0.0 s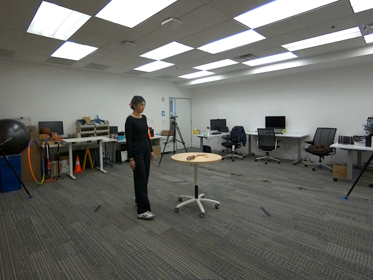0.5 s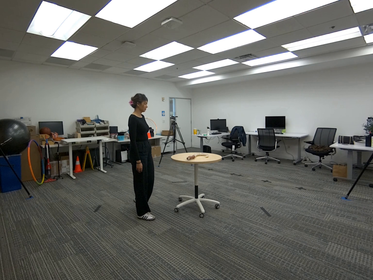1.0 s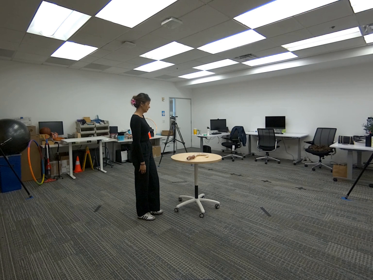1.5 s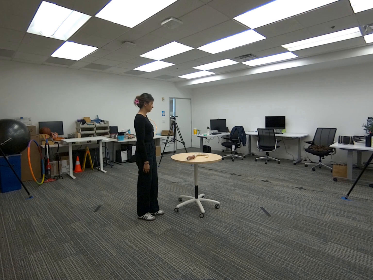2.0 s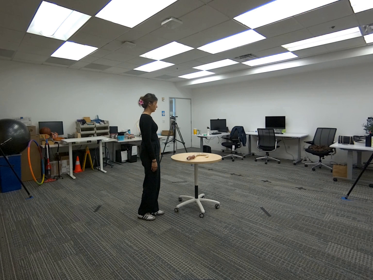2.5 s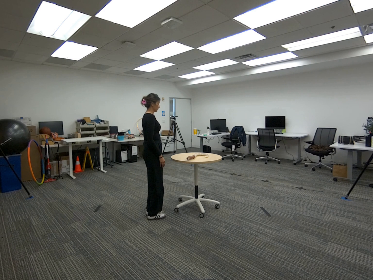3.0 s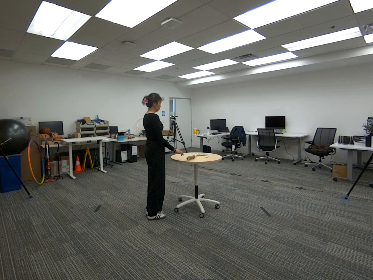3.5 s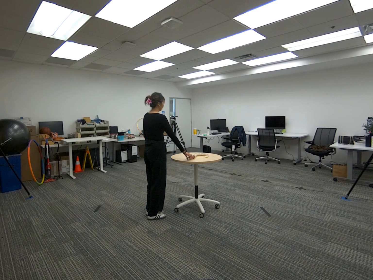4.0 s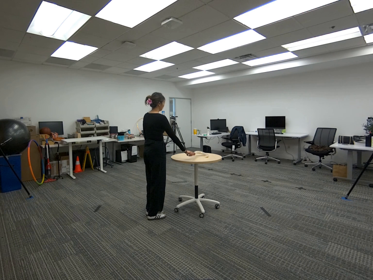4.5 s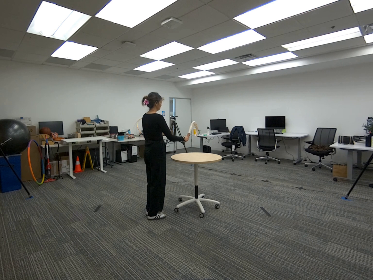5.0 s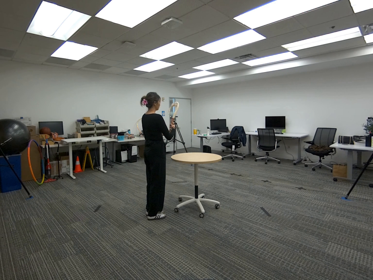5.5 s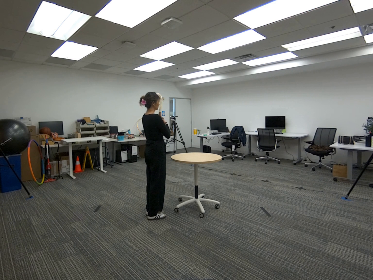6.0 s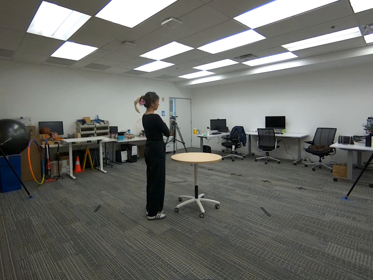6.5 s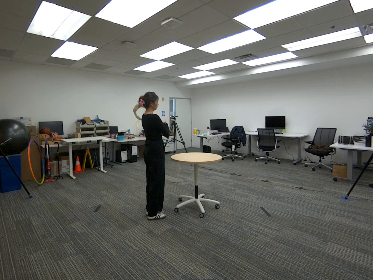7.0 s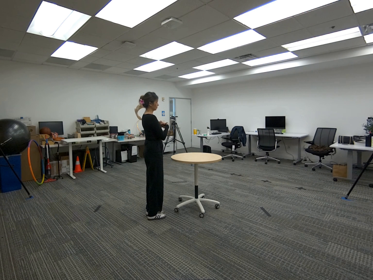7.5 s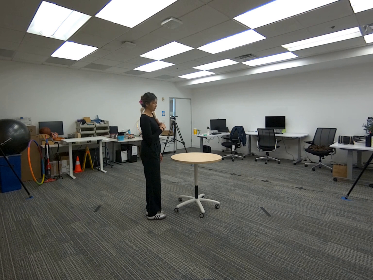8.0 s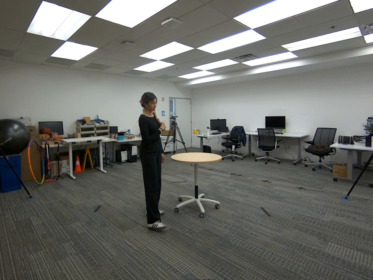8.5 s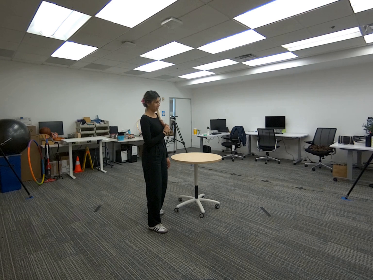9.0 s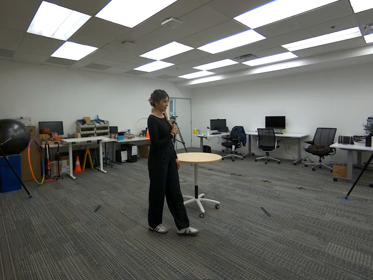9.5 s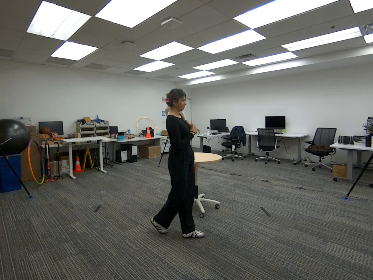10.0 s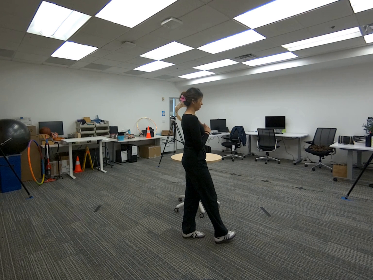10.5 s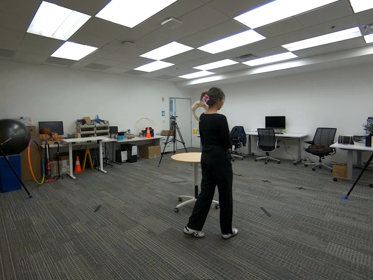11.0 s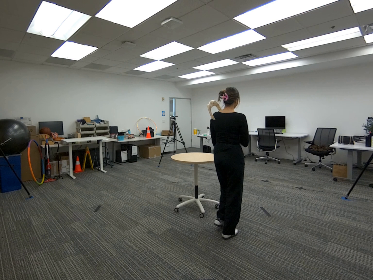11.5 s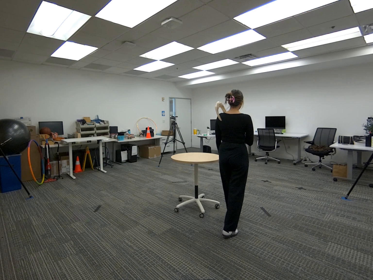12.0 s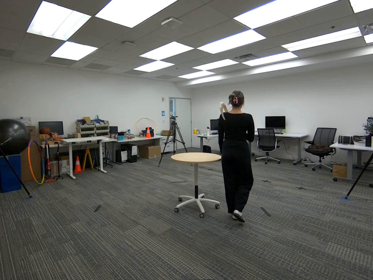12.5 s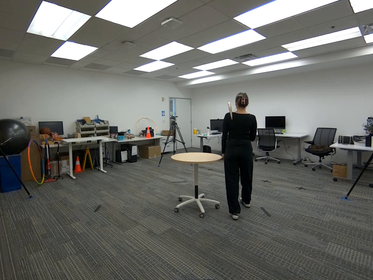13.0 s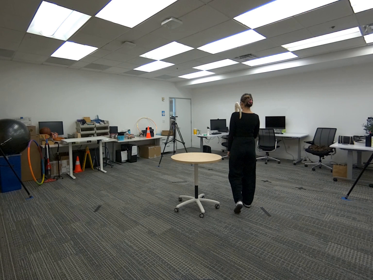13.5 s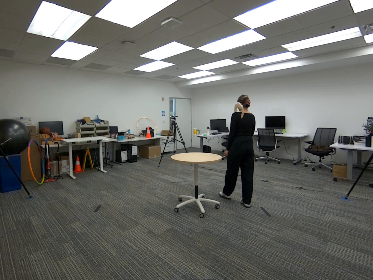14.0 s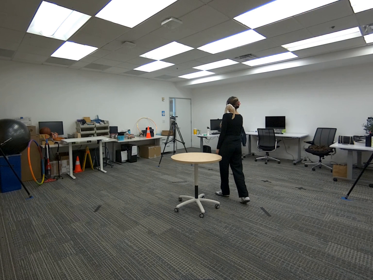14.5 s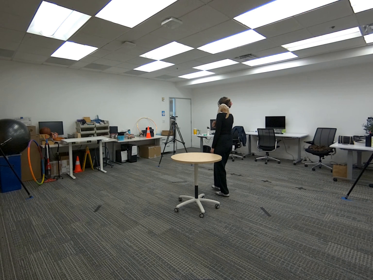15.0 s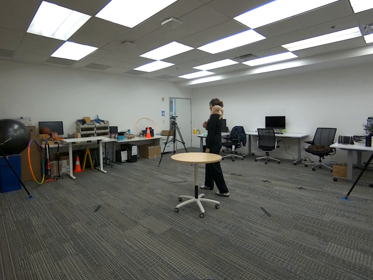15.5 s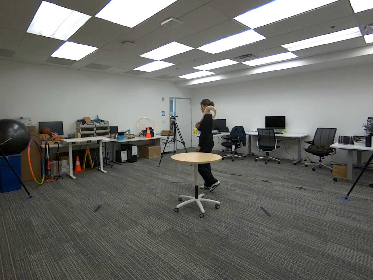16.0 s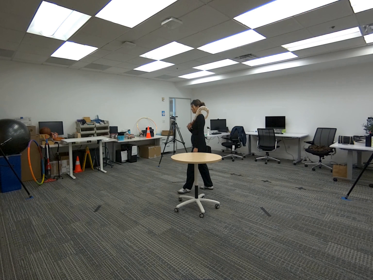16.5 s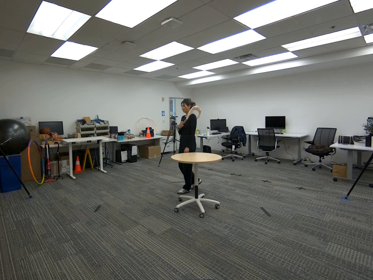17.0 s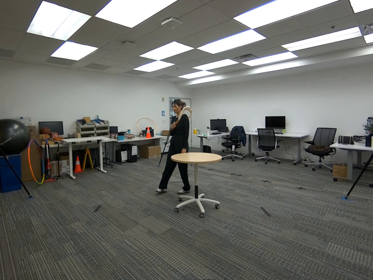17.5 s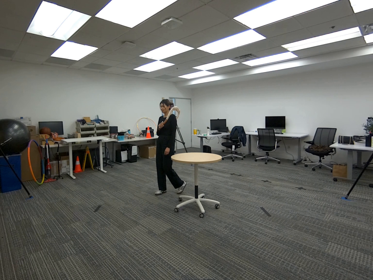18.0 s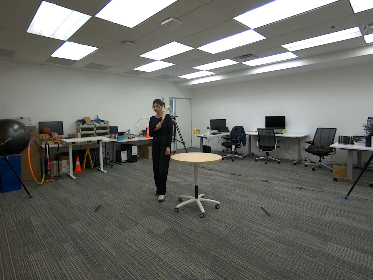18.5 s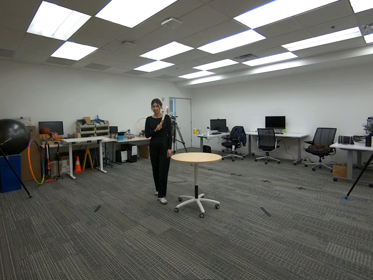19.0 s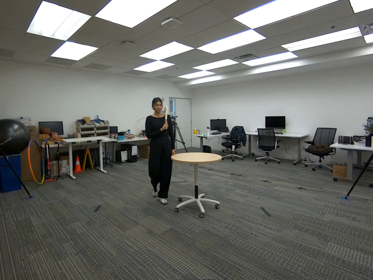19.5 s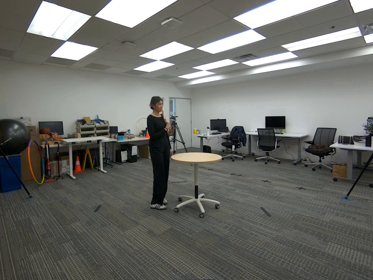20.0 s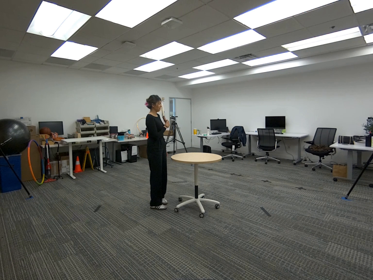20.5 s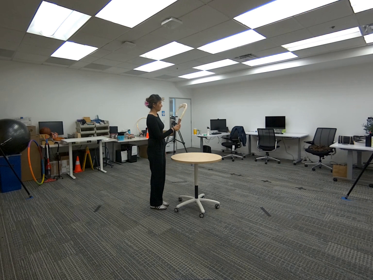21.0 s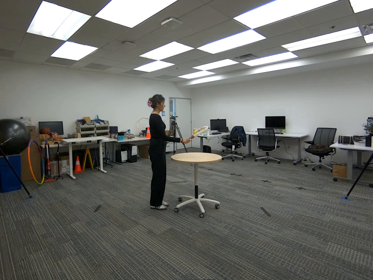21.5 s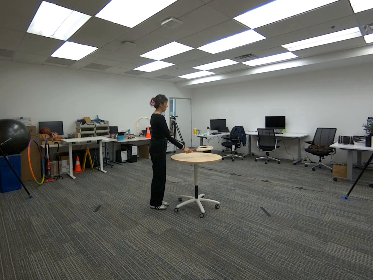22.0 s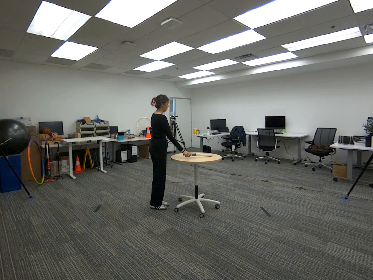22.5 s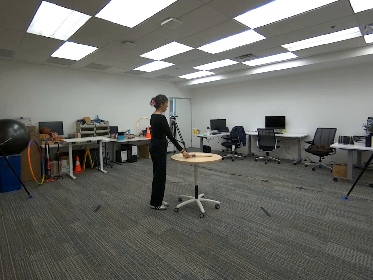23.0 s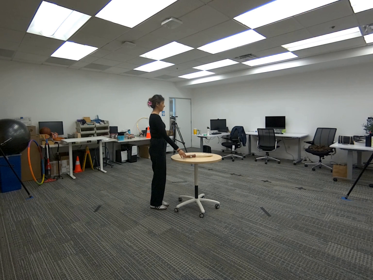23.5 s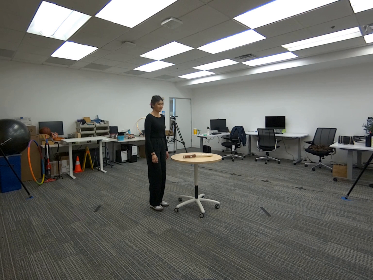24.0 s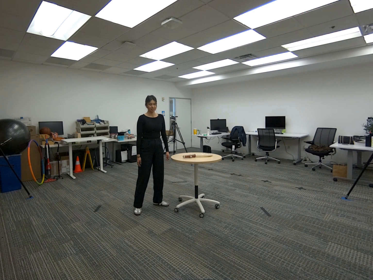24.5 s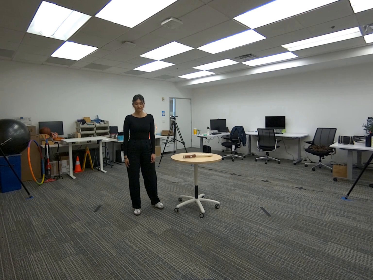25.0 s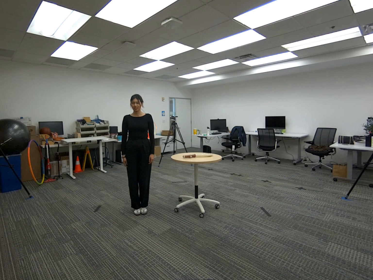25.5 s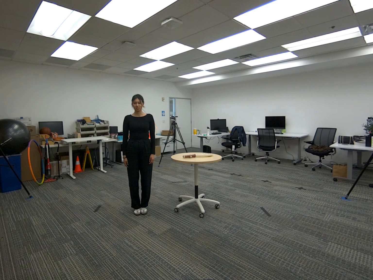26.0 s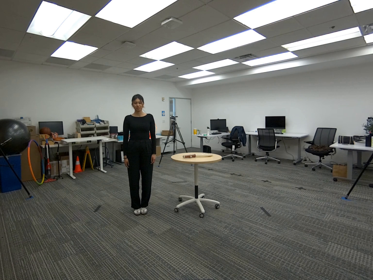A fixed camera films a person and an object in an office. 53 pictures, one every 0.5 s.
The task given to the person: Walk toward the round table where the Big Fish Hook is resting. Pick up the hook from the round table and position the curved section over your shoulder, allowing it to rest on your shoulder while you hold it with one hand. Walk around the round table one full lap. Remove the hook from your shoulder and place it on the table.
